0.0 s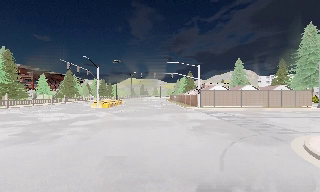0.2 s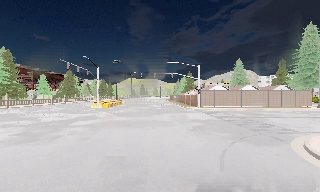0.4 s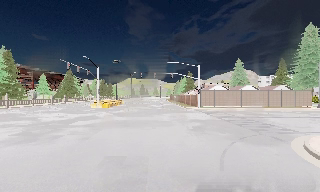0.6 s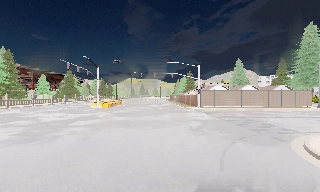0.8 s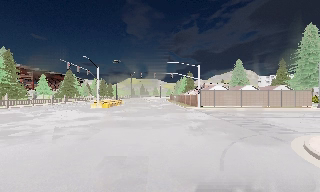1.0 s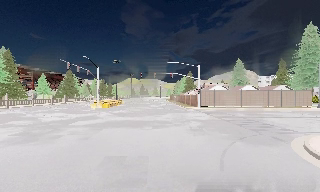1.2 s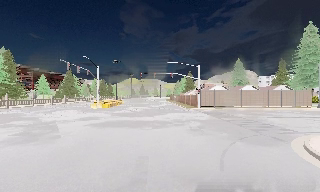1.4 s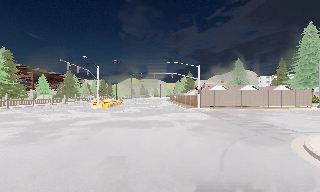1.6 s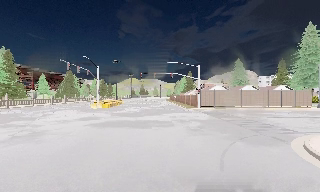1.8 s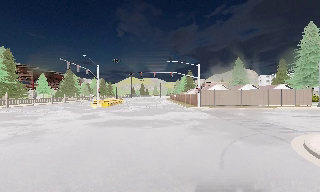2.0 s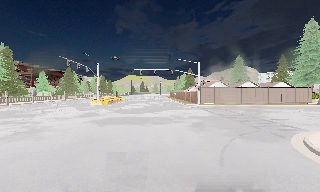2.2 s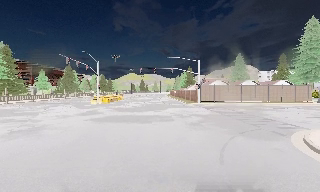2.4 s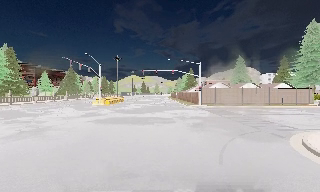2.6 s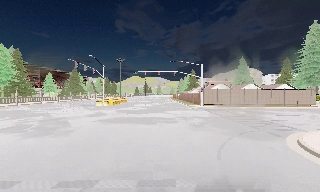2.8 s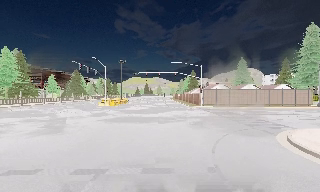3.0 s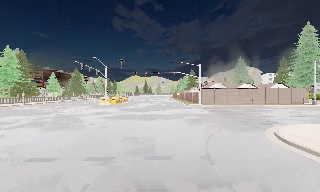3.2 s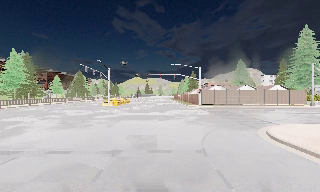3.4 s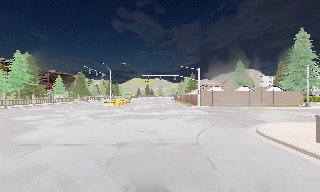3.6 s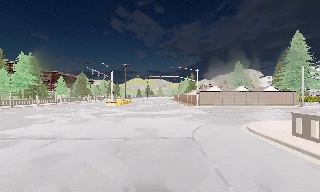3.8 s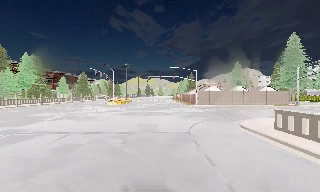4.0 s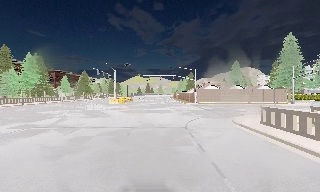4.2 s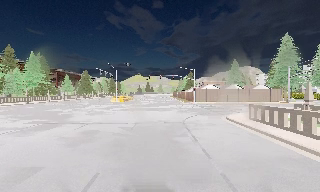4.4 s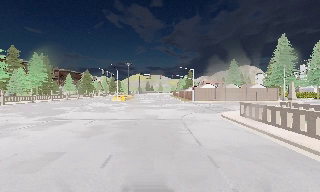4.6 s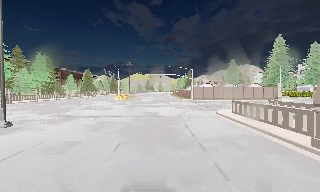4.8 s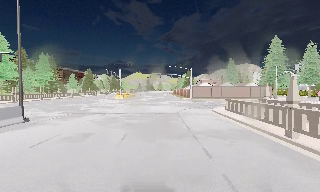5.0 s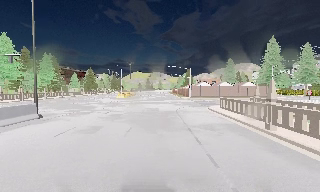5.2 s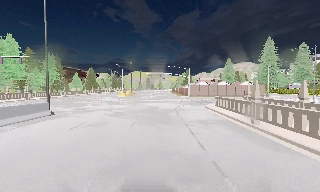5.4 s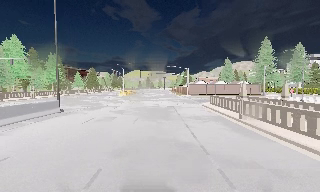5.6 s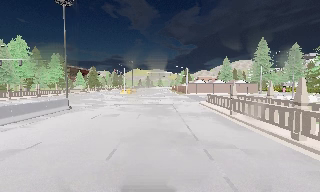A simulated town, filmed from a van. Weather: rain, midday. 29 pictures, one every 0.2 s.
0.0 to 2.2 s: The camera keeps its place and its aim.
2.2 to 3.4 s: The camera travels backward, about 4 m, so what stands in front gets smaller. It gains speed.
3.4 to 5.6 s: The camera travels backward, about 14 m, so what stands in front gets smaller.
The film runs backward here.
